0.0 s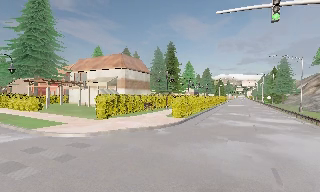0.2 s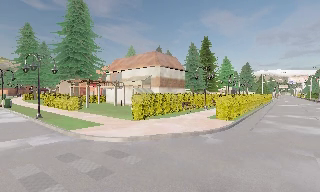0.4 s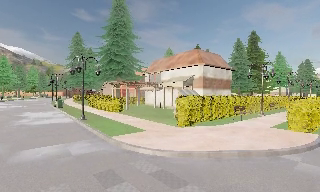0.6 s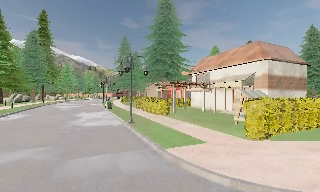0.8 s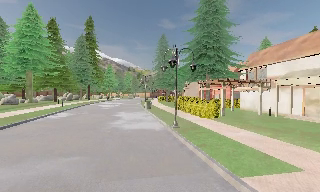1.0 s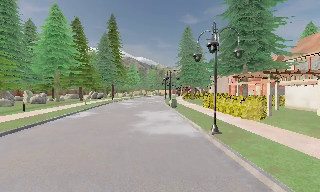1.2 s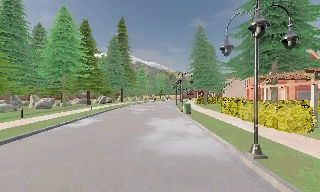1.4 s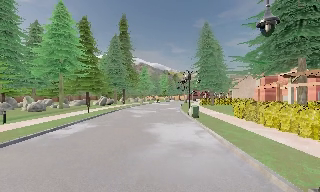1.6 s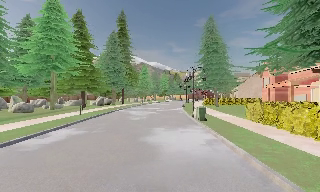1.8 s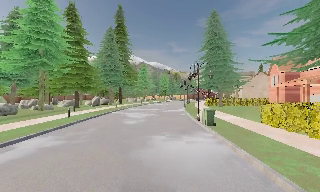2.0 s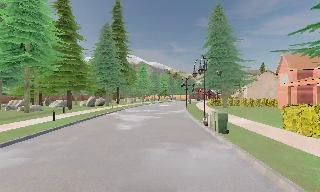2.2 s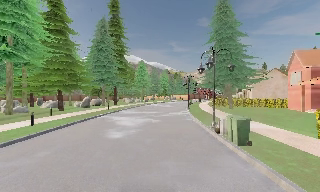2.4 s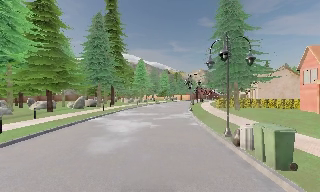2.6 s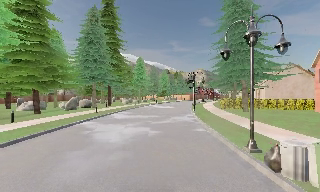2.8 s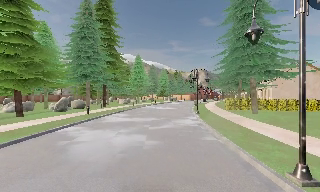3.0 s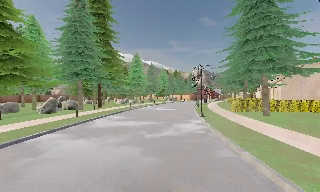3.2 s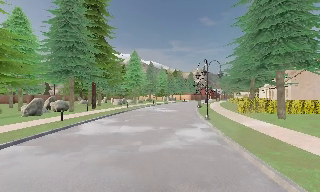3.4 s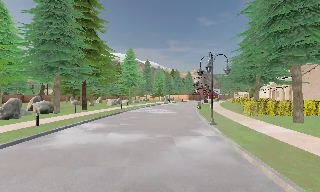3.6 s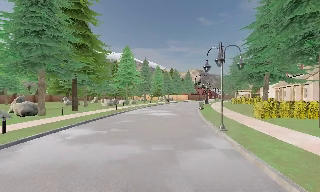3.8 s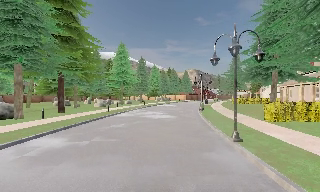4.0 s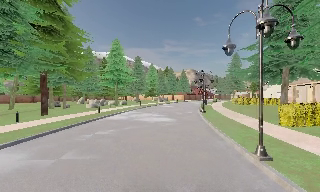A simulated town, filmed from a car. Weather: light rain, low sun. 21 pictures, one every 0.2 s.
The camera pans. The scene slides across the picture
to the right.
The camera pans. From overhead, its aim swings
counterclockwise.
0.0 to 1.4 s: The scene slides to the right, as the camera pans about 65 degrees to its left. It travels forward, about 13 m.
1.4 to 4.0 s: The camera travels forward, about 25 m, so what stands in front looms larger.
The film runs forward here.
